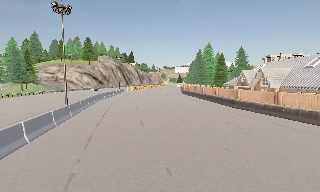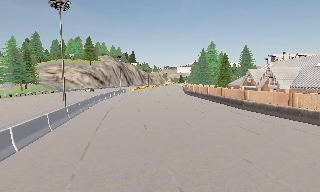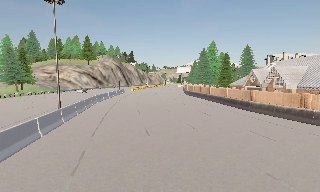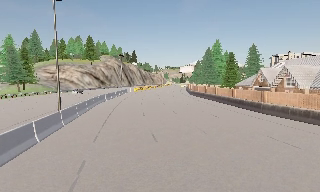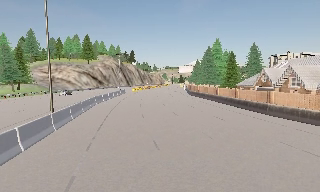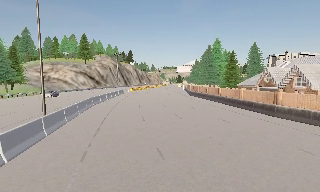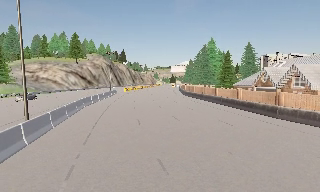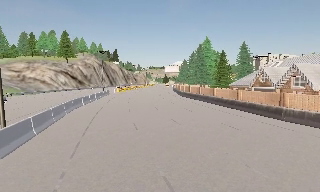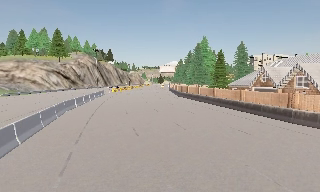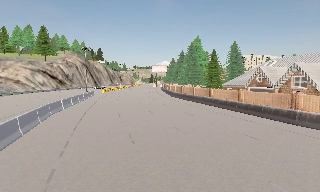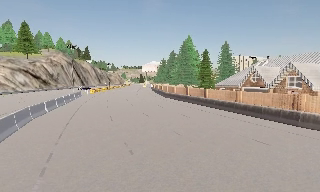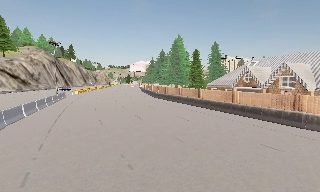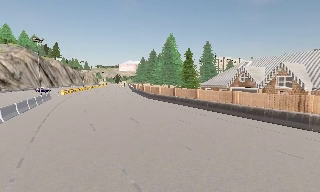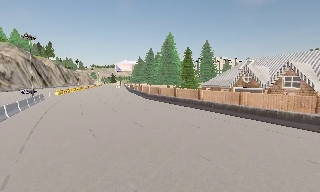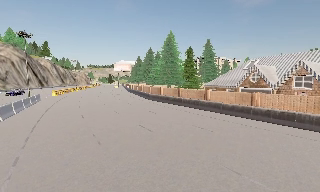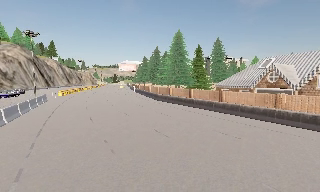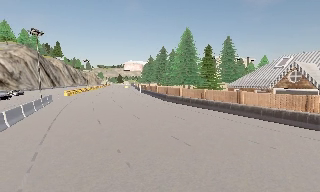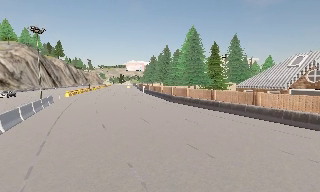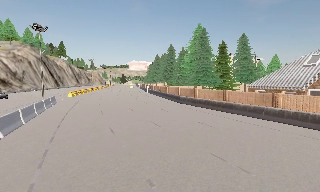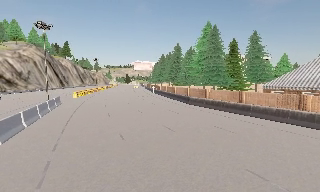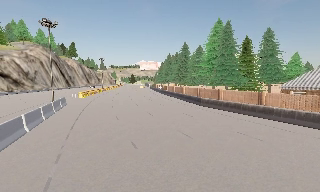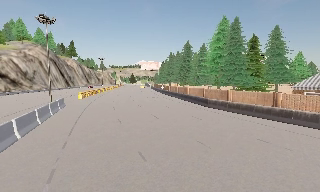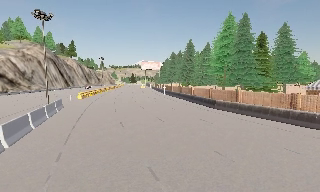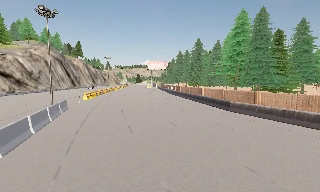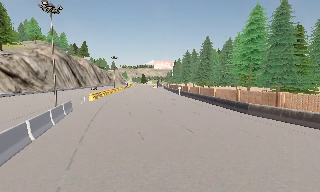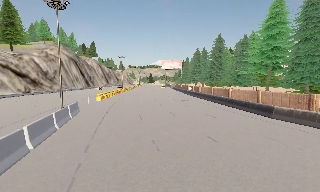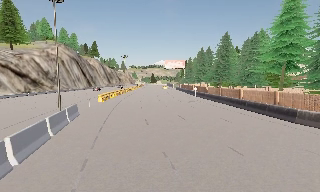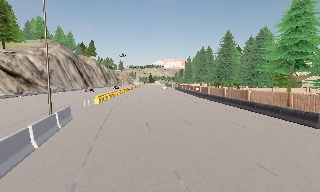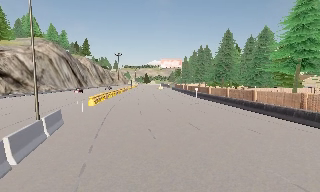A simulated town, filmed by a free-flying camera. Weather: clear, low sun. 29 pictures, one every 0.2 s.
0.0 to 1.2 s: The camera travels forward, about 7 m, so what stands in front looms larger.
1.2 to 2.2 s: The camera pans to its right, which is clockwise from overhead, by about 15 degrees. It travels forward and to its left, about 7 m, so what stands in front looms larger.
2.2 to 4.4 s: The camera travels forward and to its left, about 16 m, so what stands in front looms larger.
4.4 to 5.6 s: The camera travels forward, about 10 m, so what stands in front looms larger.
The film runs forward here.
